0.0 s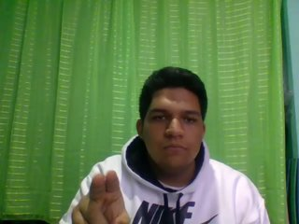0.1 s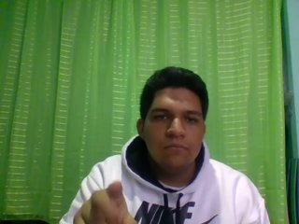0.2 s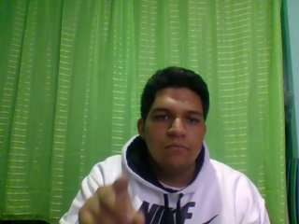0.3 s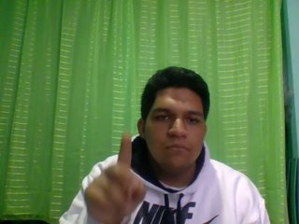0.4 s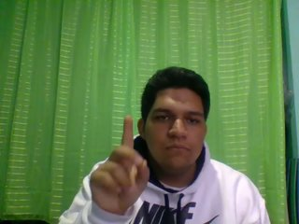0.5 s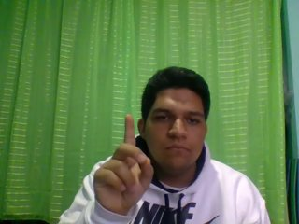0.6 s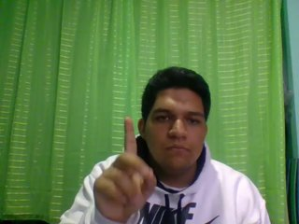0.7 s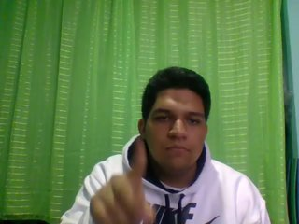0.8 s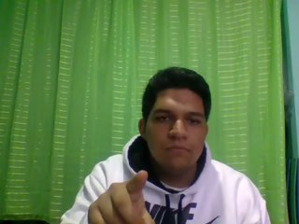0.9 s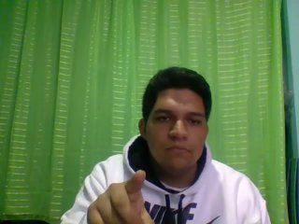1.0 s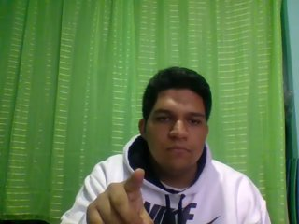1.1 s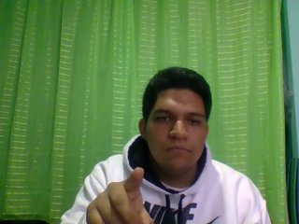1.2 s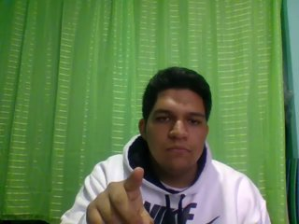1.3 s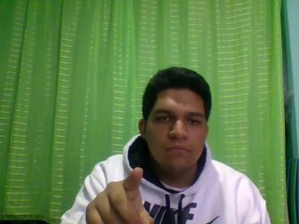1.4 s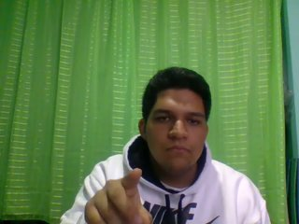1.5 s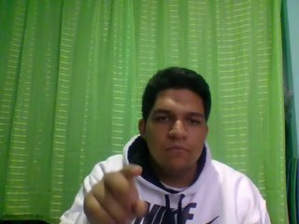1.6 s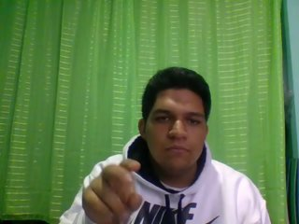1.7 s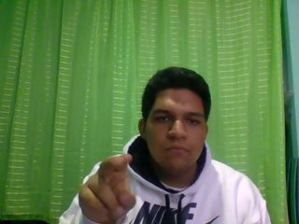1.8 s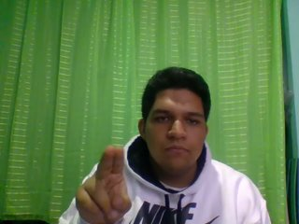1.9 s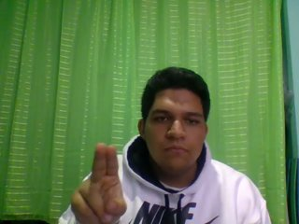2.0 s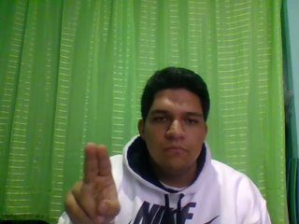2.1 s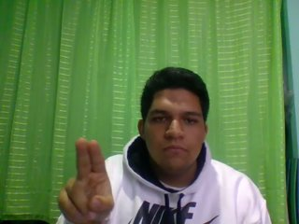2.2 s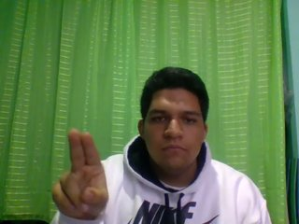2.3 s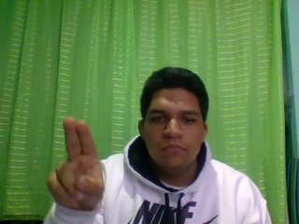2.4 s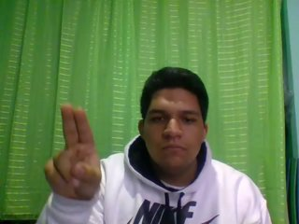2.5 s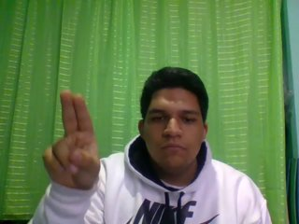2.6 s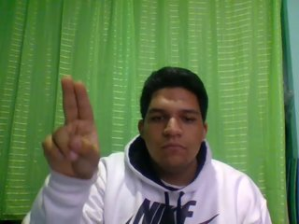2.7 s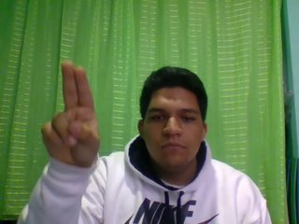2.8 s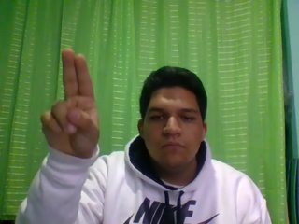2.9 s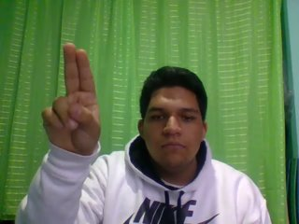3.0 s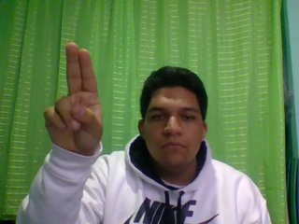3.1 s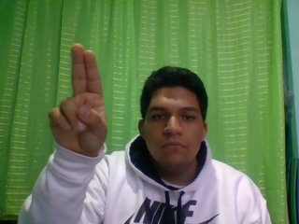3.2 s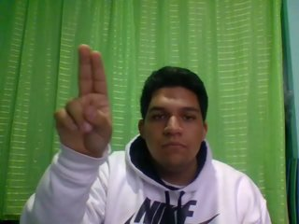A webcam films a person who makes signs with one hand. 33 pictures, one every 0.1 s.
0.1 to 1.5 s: Click with one finger.
1.6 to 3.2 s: Pointing with two fingers.
